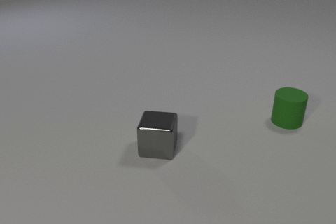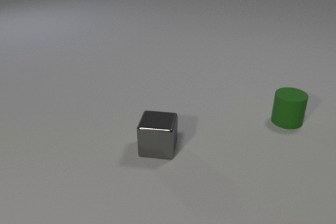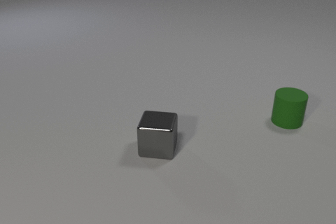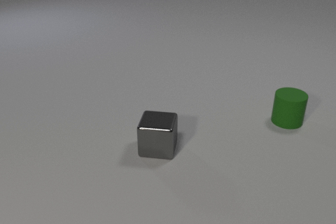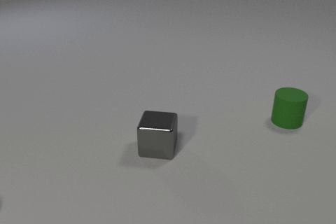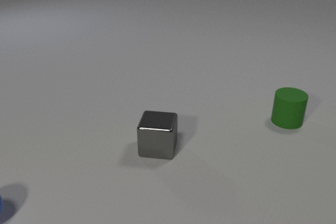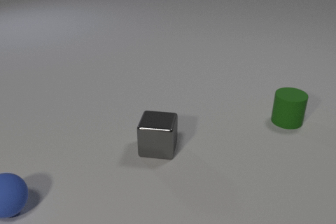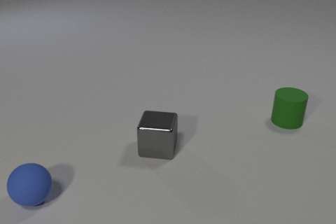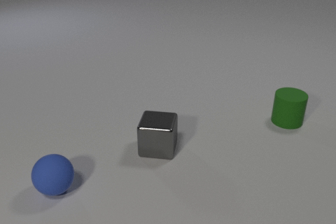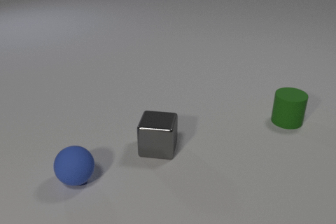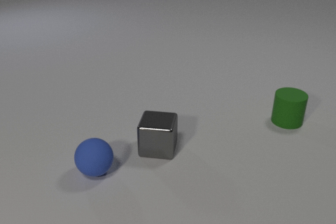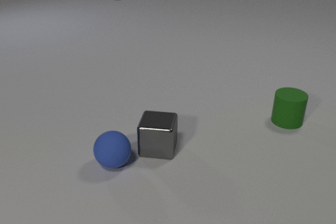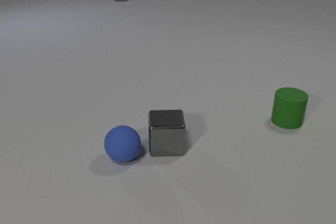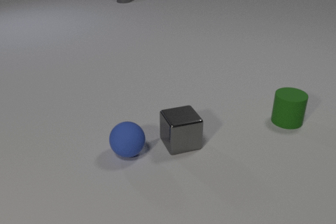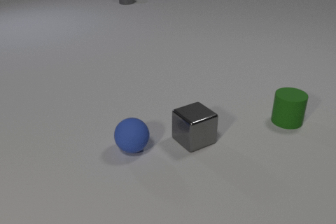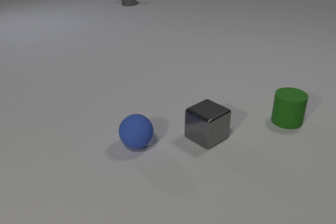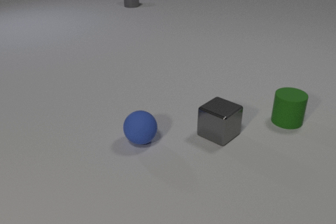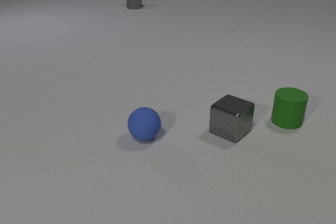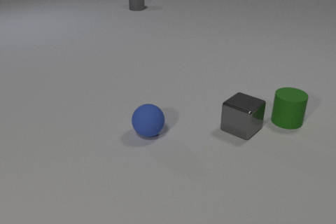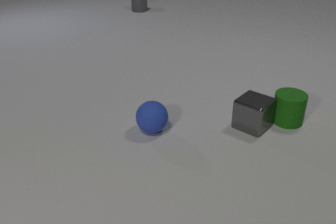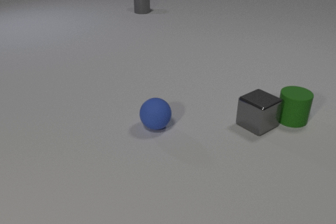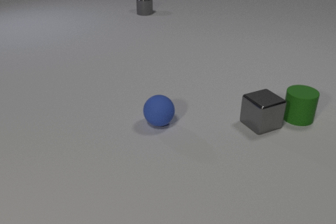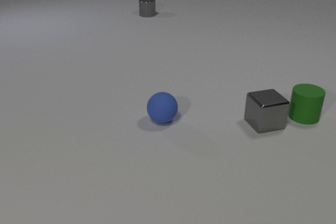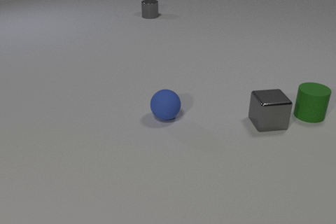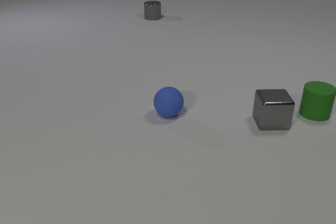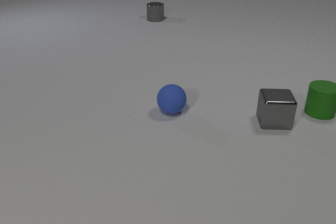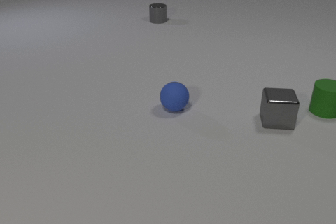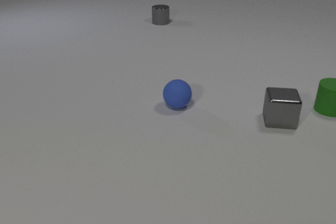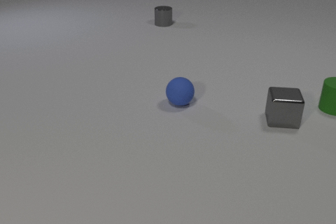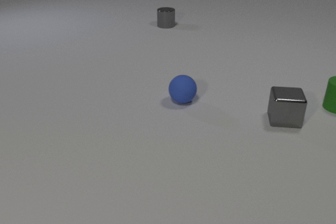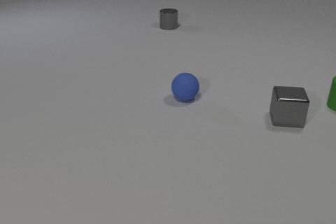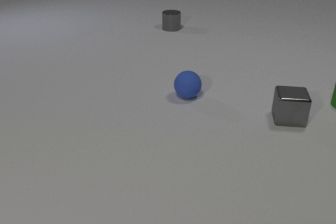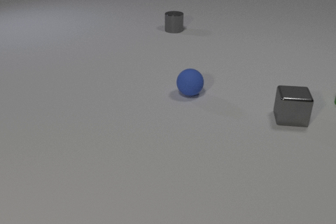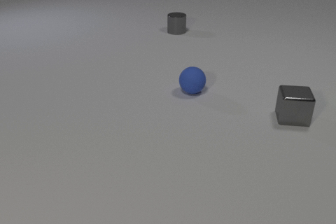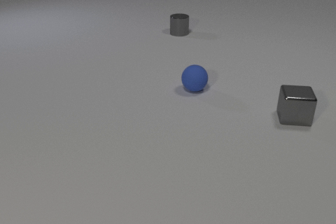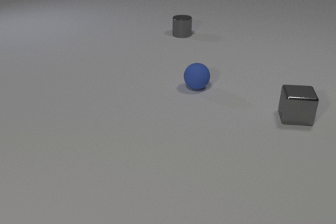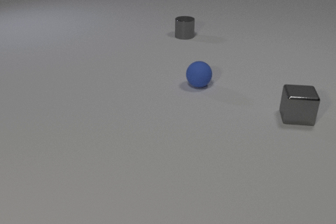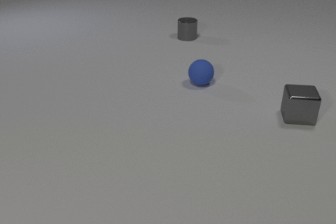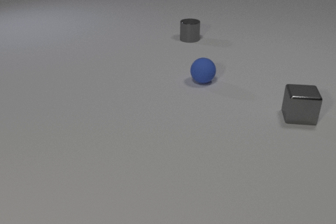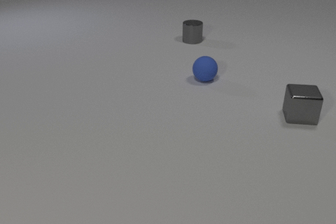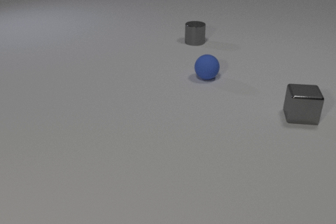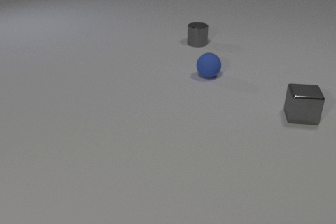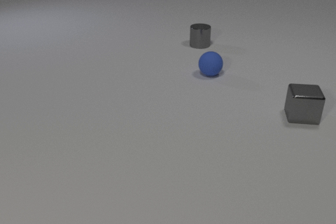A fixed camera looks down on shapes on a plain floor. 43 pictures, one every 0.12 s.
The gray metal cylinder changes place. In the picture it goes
toward the camera.
The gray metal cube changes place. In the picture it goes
to the right.
0.00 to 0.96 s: The blue rubber sphere comes in at the left edge, rolls to the right.
0.96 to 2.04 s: The blue rubber sphere rolls to the right and away from the camera. The gray metal cube slides to the right and away from the camera, spins so that its near face slides to the right, counterclockwise seen from above. The gray metal cylinder comes in at the top edge, slides toward the camera and to the right. The blue rubber sphere and the gray metal cube collide.
2.04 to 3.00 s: The blue rubber sphere rolls away from the camera and to the right. The gray metal cube slides to the right and away from the camera, spins so that its near face slides to the left, clockwise seen from above. The gray metal cylinder slides toward the camera and to the right. The green rubber cylinder slides to the right and away from the camera. The gray metal cube and the green rubber cylinder collide.
3.00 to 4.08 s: The blue rubber sphere rolls away from the camera and to the right. The gray metal cube slides to the right and away from the camera. The gray metal cylinder slides toward the camera and to the right. The green rubber cylinder slides away from the camera and to the right, leaves at the right edge.
4.08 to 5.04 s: The blue rubber sphere rolls away from the camera and to the right. The gray metal cube slides to the right. The gray metal cylinder slides toward the camera and to the right.
What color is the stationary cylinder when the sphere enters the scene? green.
What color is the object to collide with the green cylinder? gray.
How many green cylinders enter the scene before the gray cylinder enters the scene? 0.
